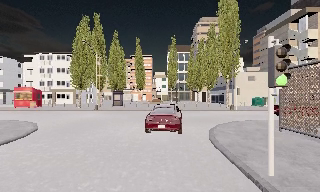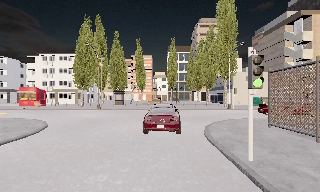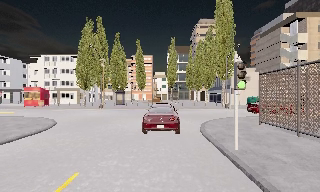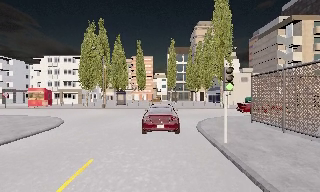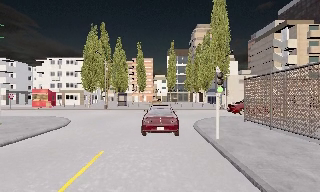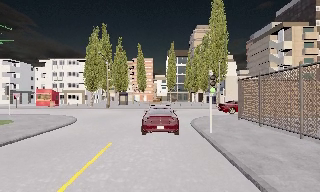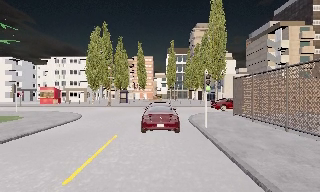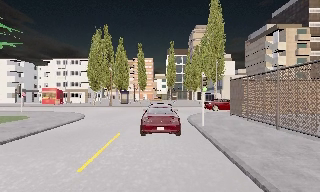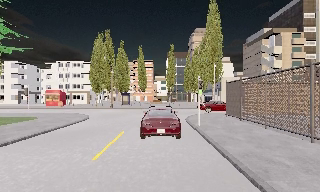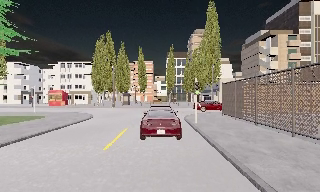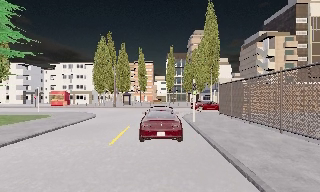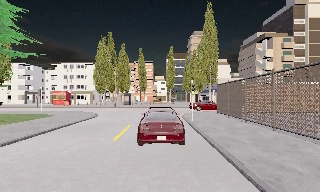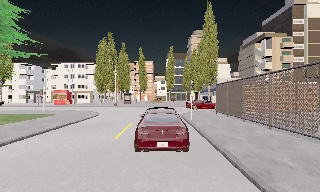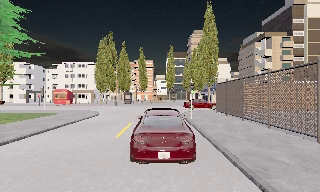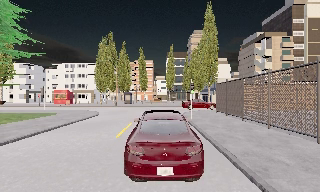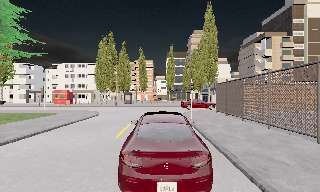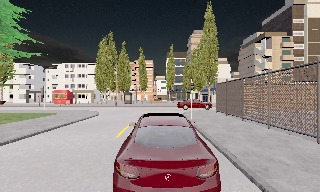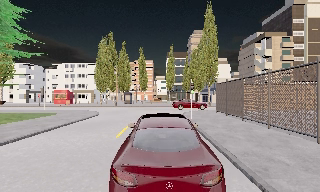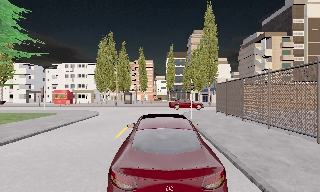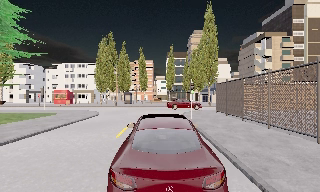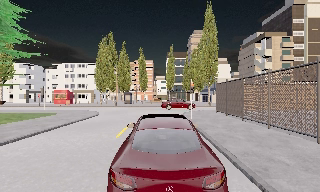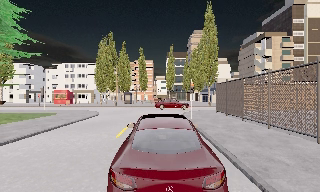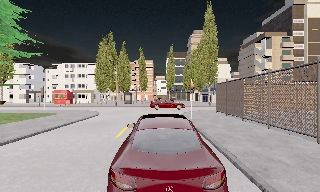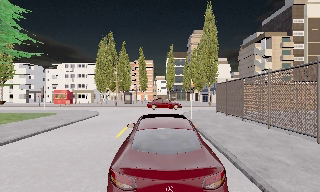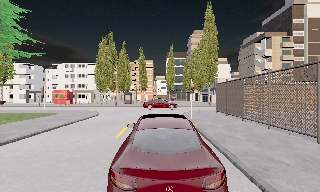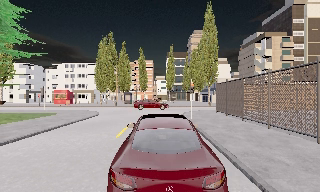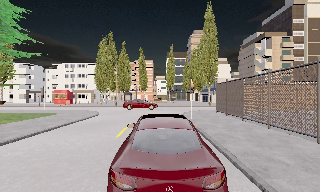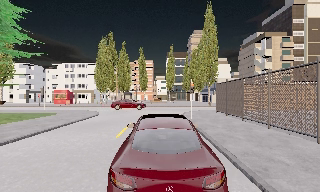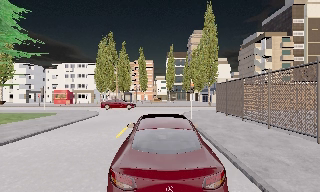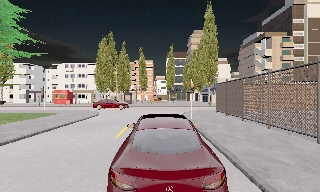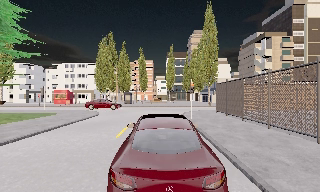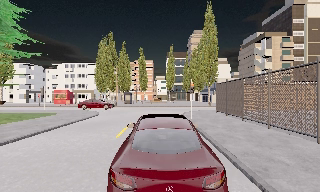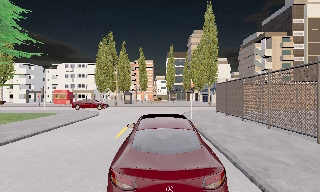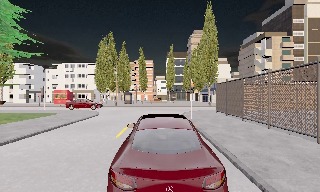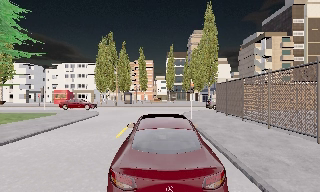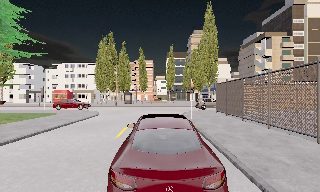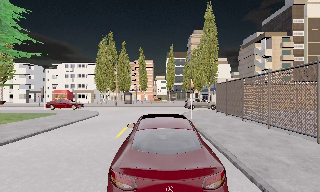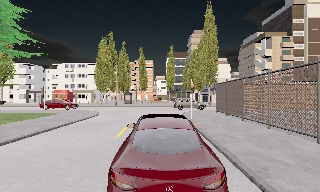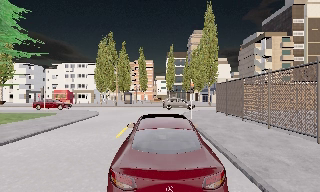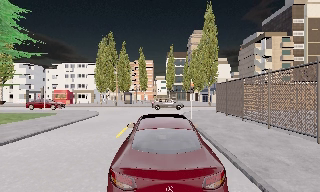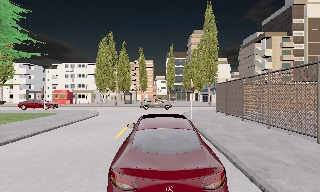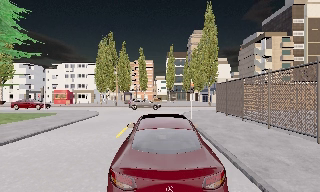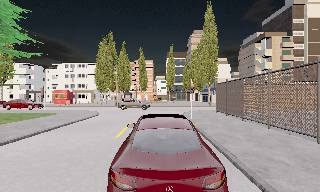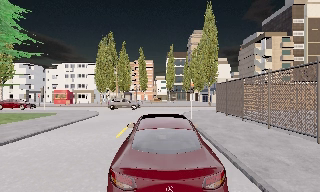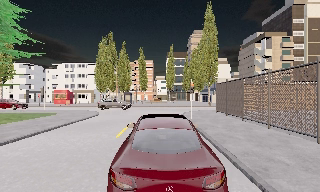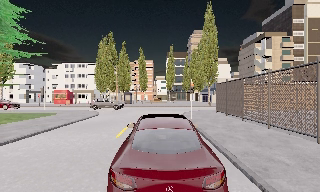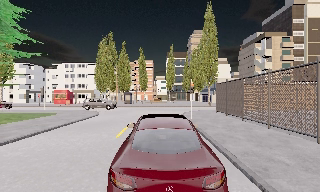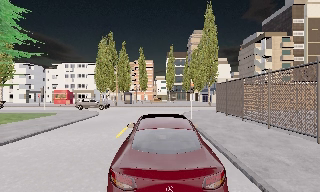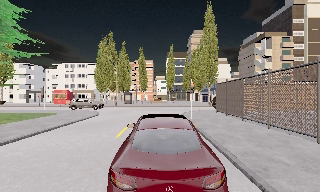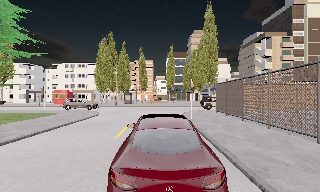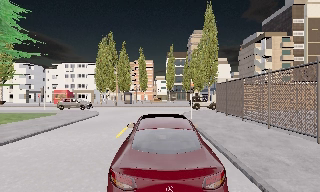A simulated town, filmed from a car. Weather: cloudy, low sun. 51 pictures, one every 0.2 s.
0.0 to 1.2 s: The camera travels backward, about 5 m, so what stands in front gets smaller.
1.2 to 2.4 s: The camera travels backward, about 4 m, so what stands in front gets smaller. It loses speed.
2.4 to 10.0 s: The camera keeps its place and its aim.
The film runs backward here.
